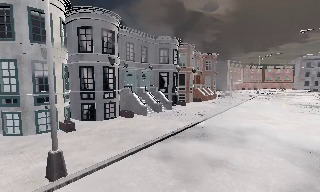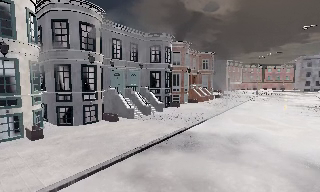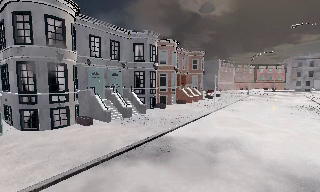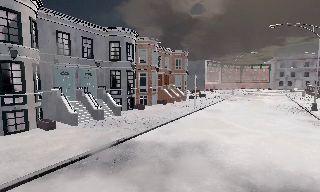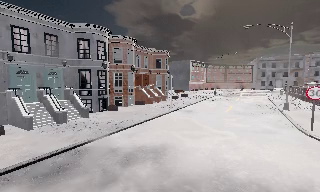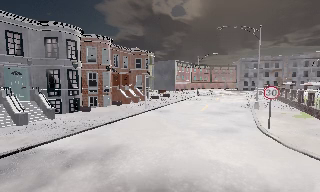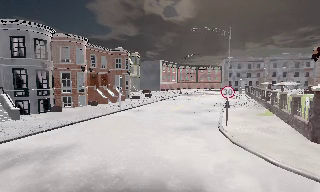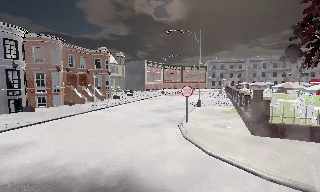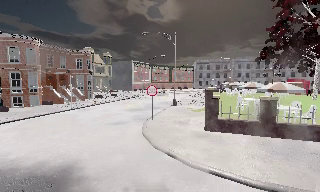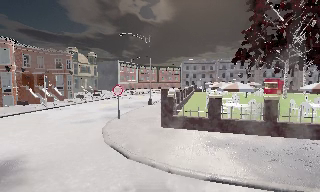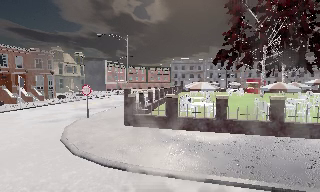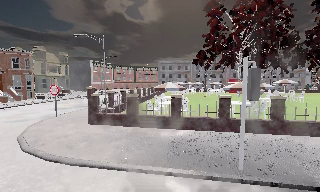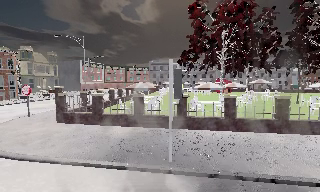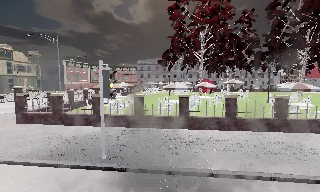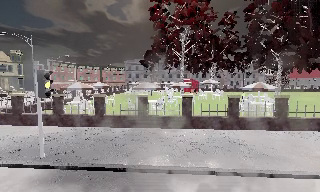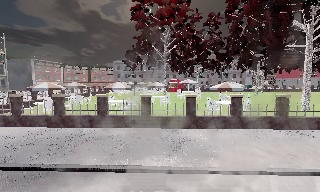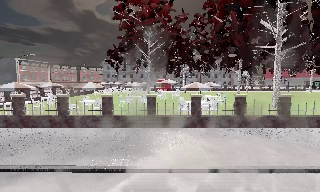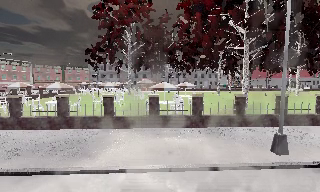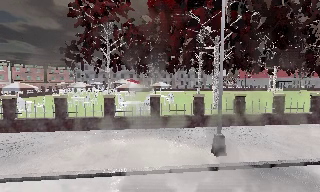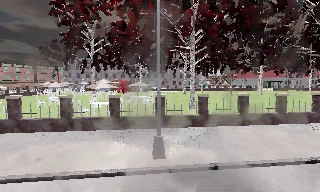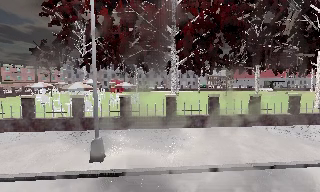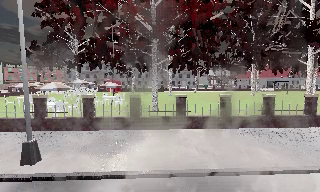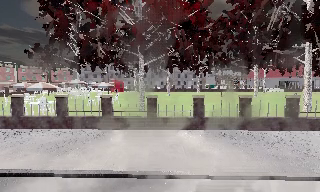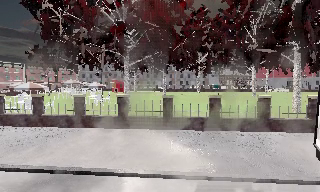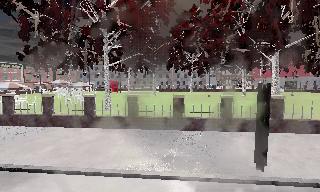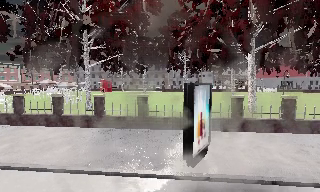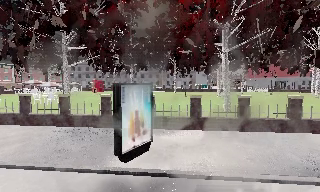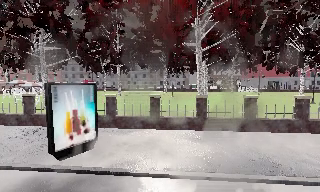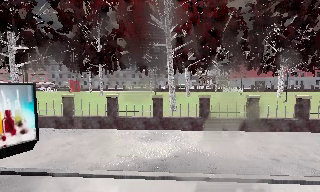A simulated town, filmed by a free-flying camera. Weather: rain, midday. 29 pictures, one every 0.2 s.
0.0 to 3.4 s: The camera pans to its right, which is clockwise from overhead, by about 40 degrees. It travels to its right, about 25 m, so close, fixed things drift to the left.
3.4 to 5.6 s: The camera travels to its right, about 20 m, so close, fixed things drift to the left.
The film runs backward here.
